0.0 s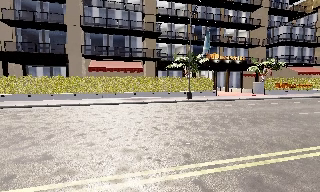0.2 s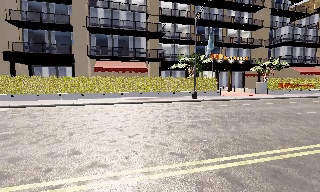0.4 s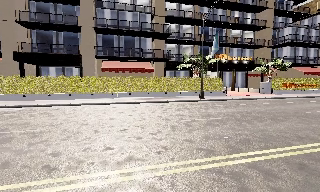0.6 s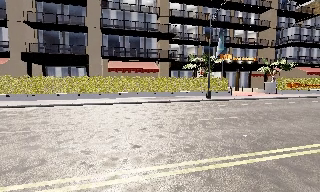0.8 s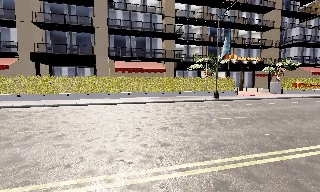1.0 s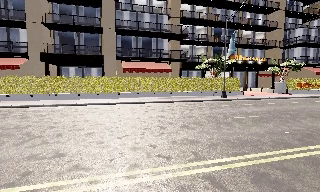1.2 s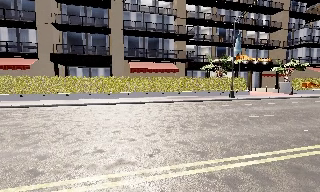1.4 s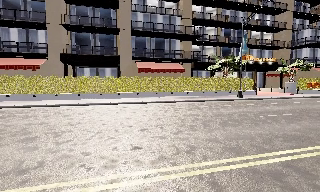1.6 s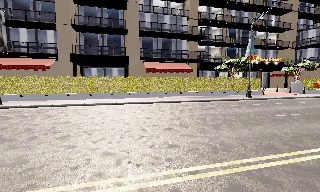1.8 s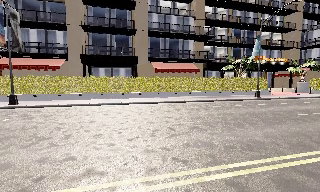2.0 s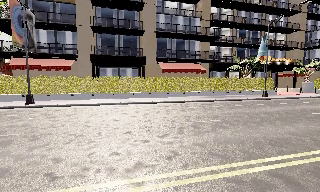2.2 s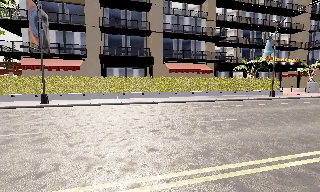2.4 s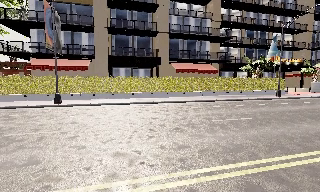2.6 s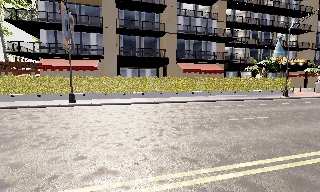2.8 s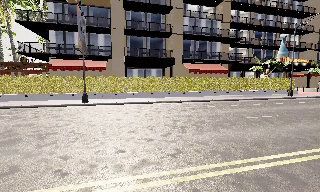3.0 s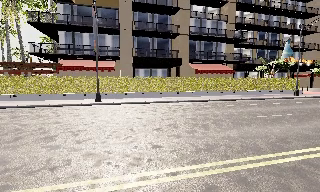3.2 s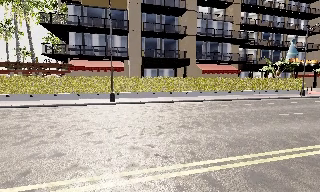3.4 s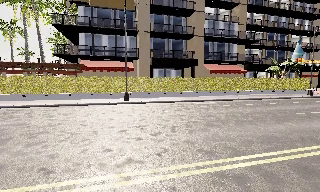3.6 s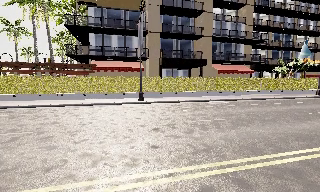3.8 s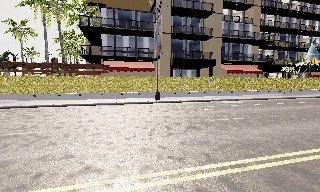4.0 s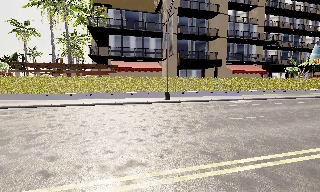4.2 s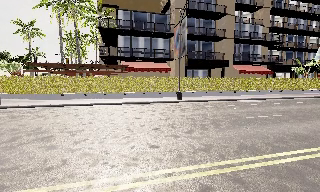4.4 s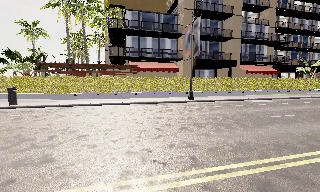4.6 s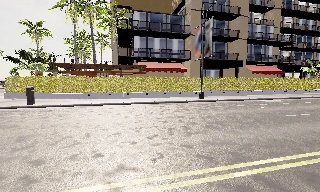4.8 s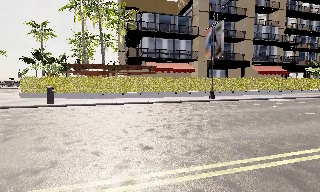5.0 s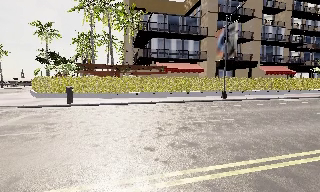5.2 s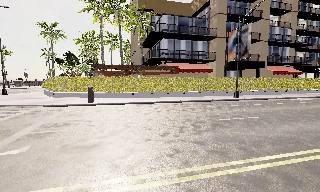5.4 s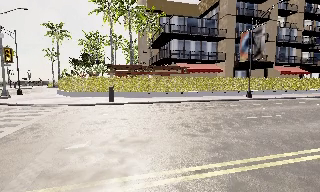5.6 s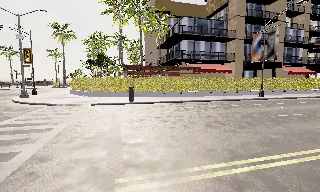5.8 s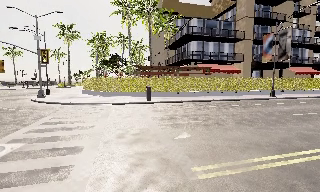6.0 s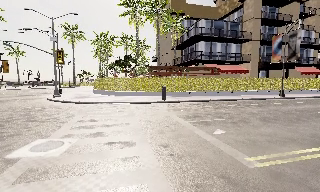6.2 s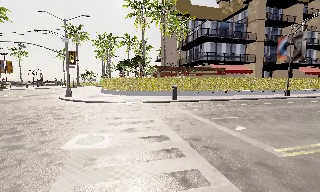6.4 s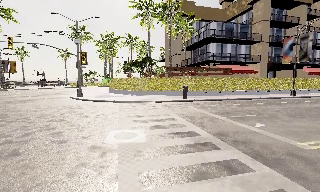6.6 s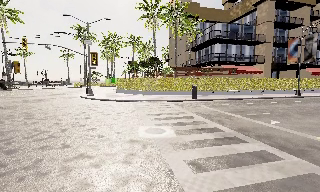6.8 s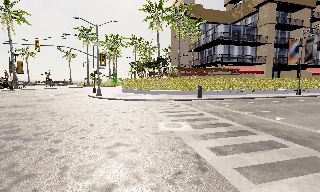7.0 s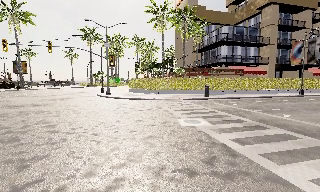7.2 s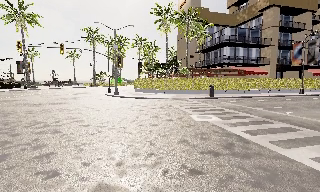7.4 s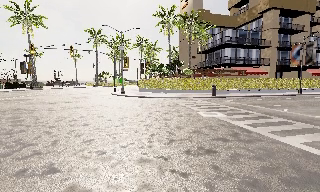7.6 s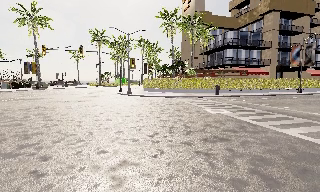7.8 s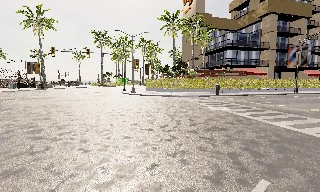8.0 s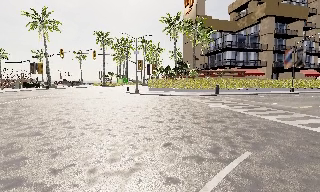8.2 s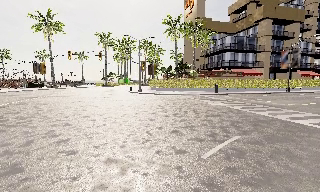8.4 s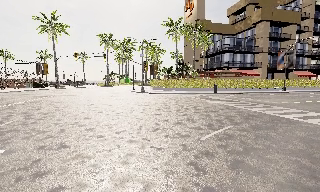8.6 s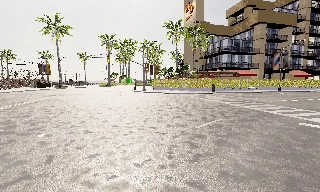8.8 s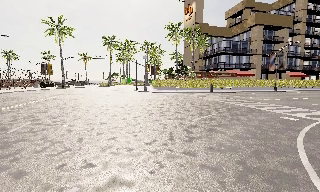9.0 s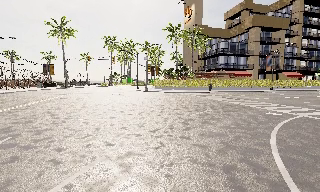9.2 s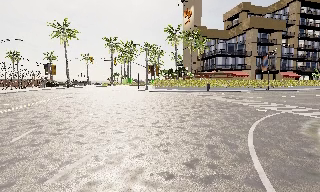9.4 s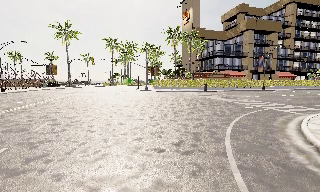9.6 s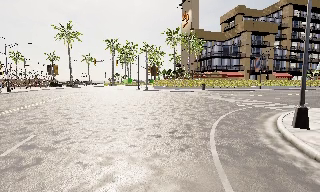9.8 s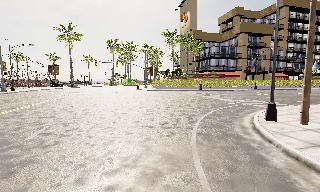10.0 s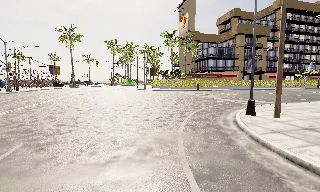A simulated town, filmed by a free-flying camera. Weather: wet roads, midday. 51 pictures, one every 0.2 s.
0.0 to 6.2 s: The camera travels to its left, about 30 m, so close, fixed things drift to the right.
6.2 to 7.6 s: The camera travels to its left and backward, about 7 m, so close, fixed things drift to the right.
7.6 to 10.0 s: The camera travels backward, about 13 m, so what stands in front gets smaller.
The film runs backward here.
